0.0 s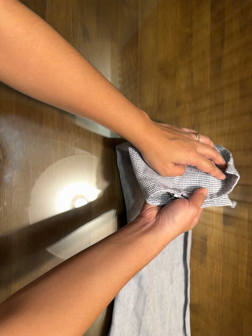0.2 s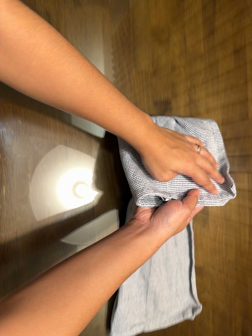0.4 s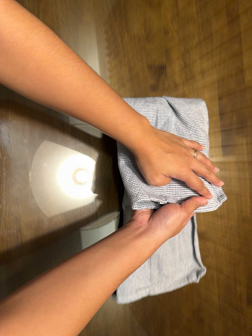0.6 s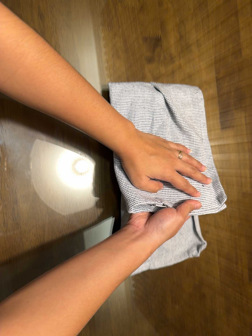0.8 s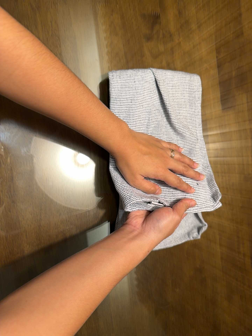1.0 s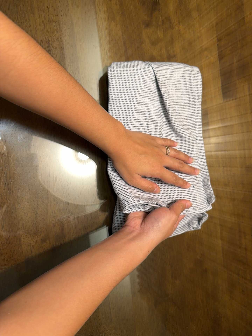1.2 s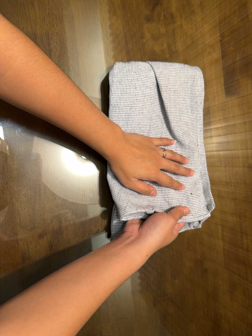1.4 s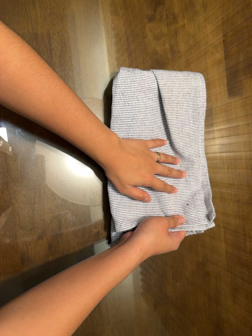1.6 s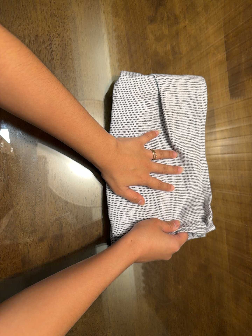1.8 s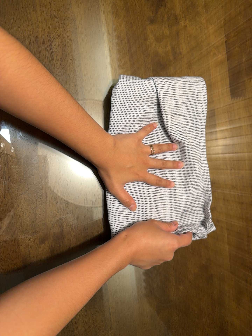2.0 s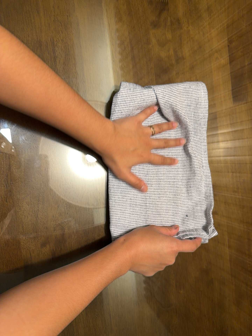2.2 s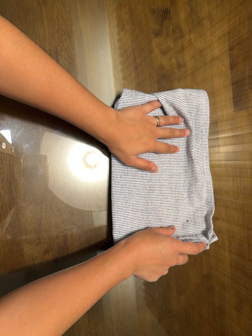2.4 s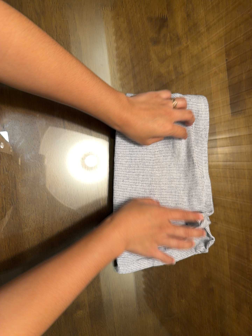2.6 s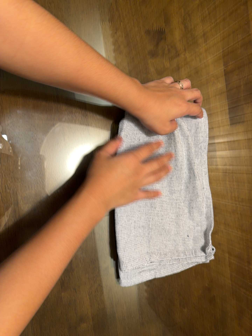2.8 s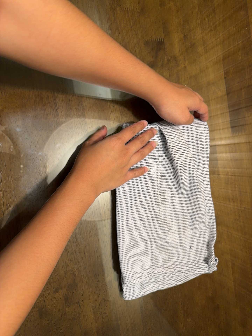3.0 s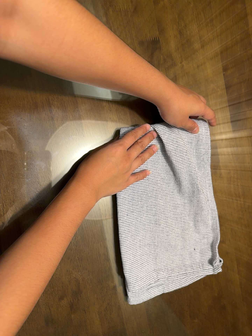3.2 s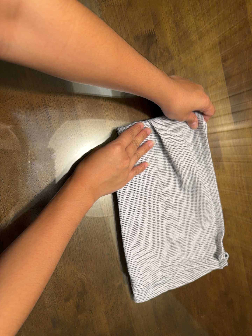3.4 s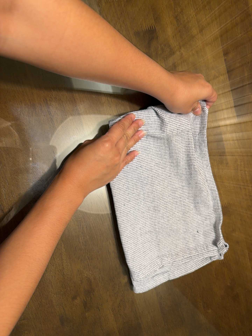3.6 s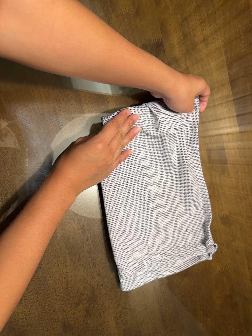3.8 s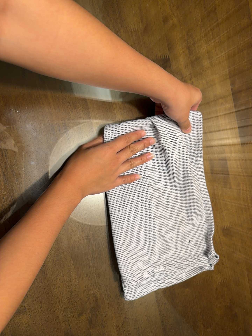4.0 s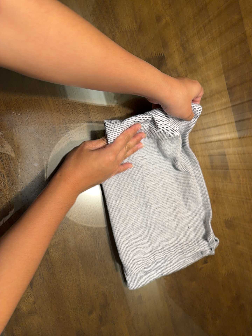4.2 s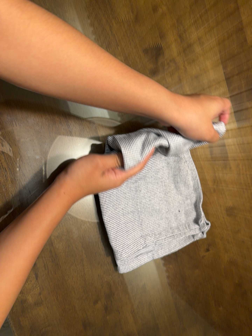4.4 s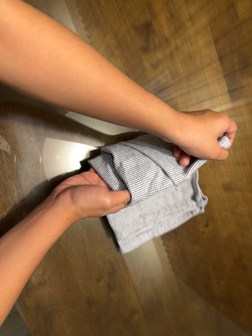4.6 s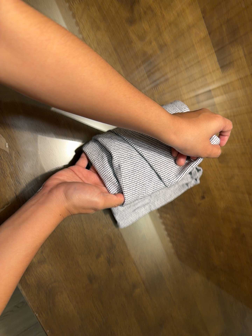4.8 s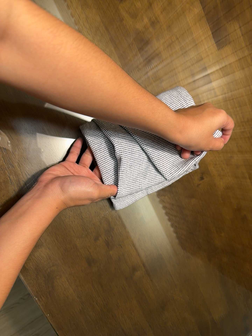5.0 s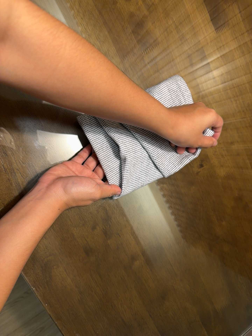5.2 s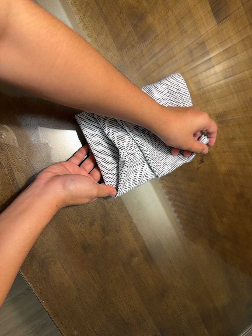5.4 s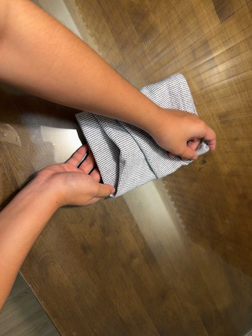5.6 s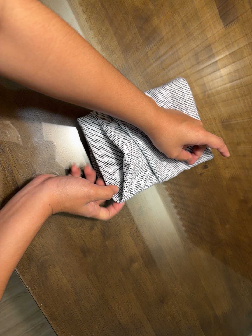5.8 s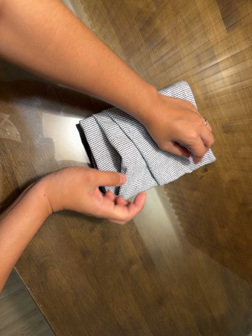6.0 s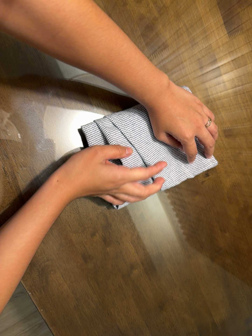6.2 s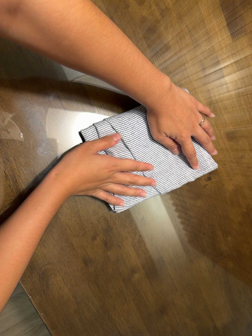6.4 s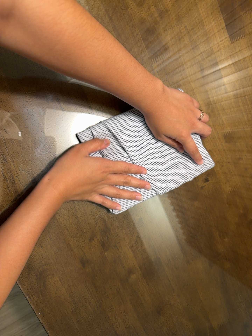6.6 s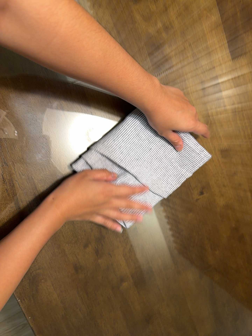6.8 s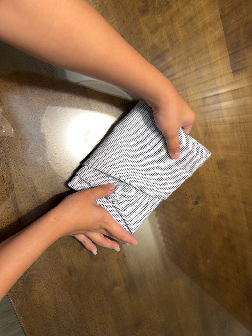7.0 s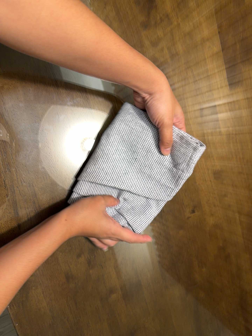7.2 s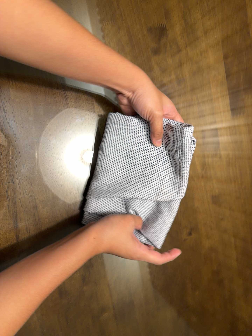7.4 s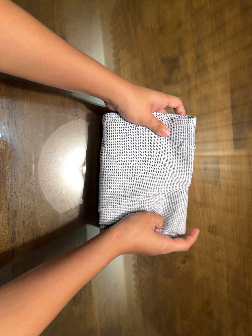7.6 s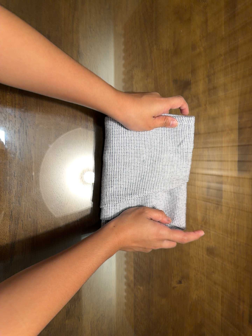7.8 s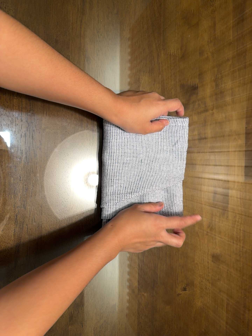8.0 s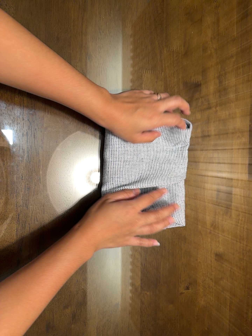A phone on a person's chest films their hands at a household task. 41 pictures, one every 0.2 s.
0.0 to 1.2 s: The camera travels toward the bottom of its view, about 20 cm, so close, fixed things drift upward.
1.2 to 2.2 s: The camera shifts only a little, or ends up much as it began.
2.2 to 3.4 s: The camera travels toward the top of its view, about 10 cm. It rolls about its line of sight by about 10 degrees, and the scene rotates counterclockwise.
3.4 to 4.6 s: The camera rolls about its line of sight by about 10 degrees, and the scene rotates counterclockwise.
4.6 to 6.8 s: The camera shifts only a little, or ends up much as it began.
6.8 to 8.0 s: The camera travels toward the top of its view, about 7 cm, so close, fixed things drift downward. Its aim tips toward the top of its view by about 10 degrees, and the scene shifts downward. It rolls about its line of sight by about 15 degrees, and the scene rotates clockwise.
The film runs forward here.
